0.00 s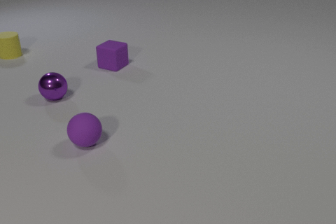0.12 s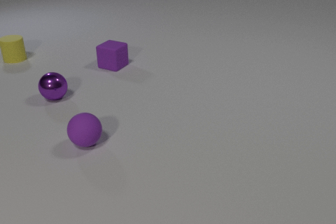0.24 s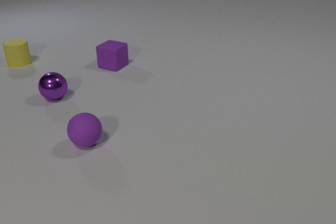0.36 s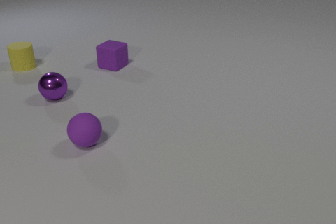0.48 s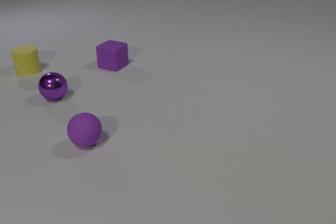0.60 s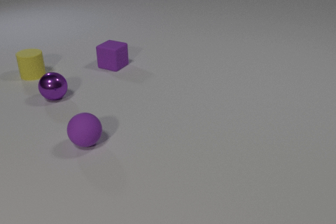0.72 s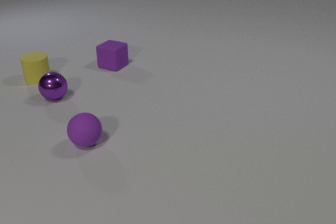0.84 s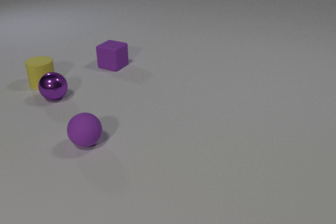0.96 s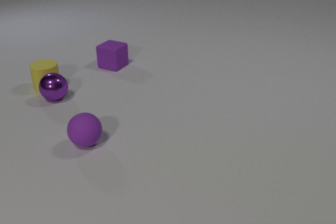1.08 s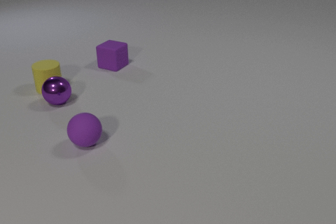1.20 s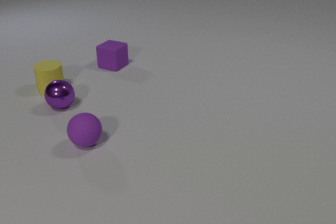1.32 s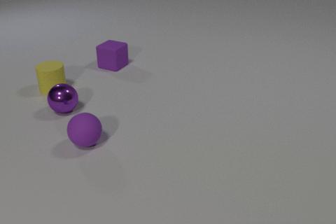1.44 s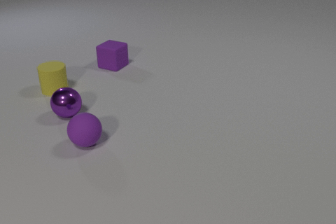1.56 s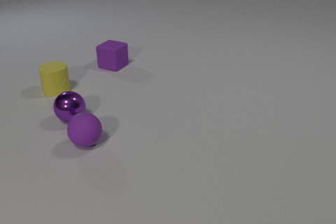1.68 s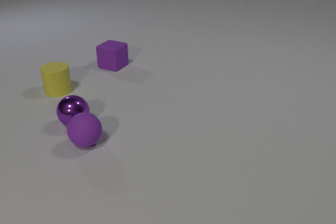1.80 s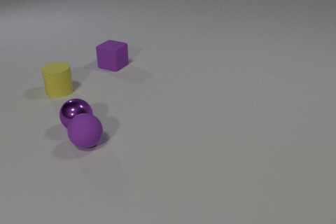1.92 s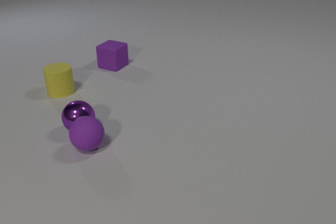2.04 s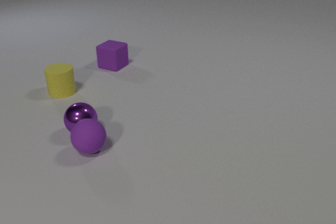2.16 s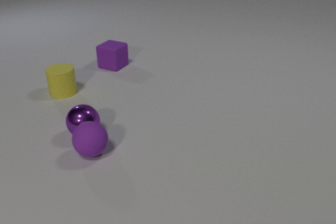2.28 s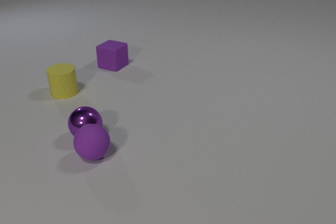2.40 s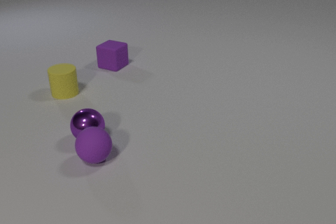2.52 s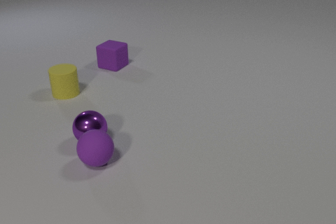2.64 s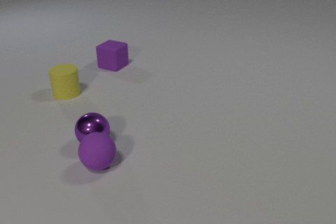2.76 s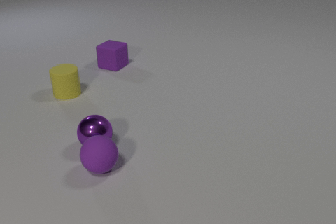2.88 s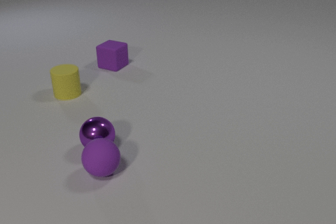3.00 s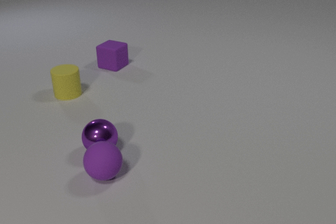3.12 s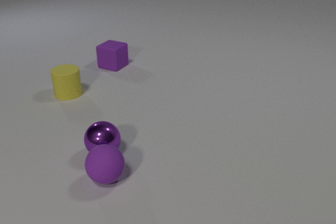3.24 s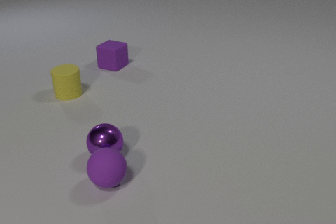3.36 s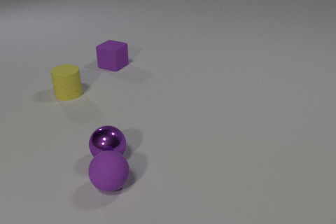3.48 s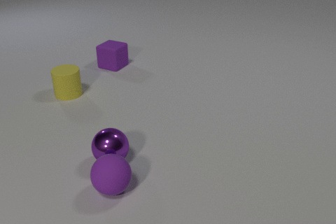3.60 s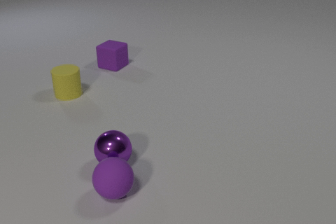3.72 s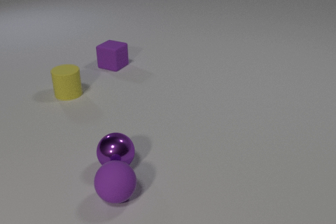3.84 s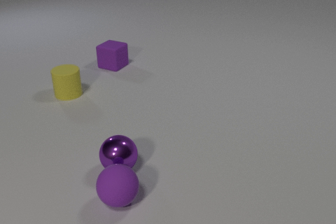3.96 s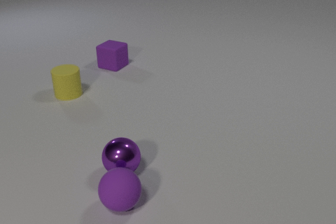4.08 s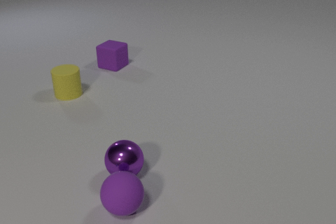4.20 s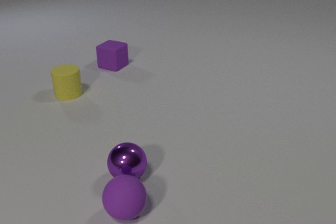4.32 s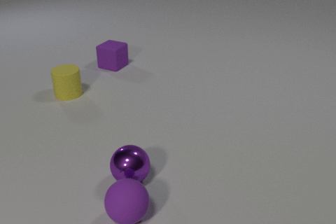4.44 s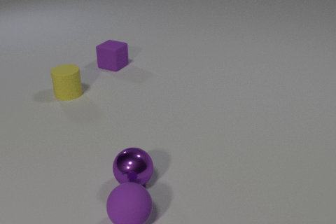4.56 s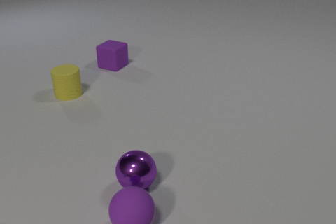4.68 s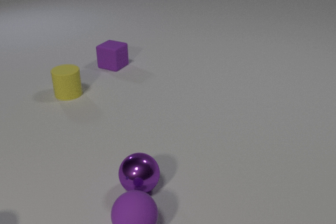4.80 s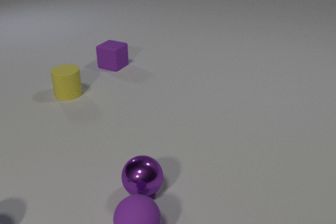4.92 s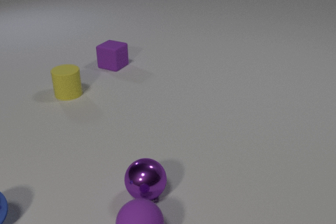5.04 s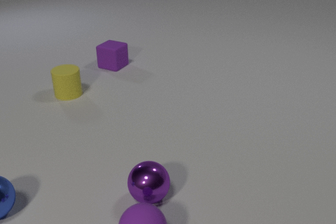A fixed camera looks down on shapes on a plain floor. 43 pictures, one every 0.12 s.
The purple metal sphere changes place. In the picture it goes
toward the camera.
The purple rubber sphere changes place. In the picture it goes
toward the camera.
0.00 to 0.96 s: The yellow rubber cylinder slides toward the camera. The yellow rubber cylinder and the purple metal sphere collide.
0.96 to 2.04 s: The yellow rubber cylinder slides toward the camera and to the right. The purple metal sphere rolls toward the camera. The purple rubber sphere rolls toward the camera. The purple metal sphere and the purple rubber sphere collide.
2.04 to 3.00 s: The yellow rubber cylinder slides to the right and toward the camera. The purple metal sphere rolls toward the camera and to the right. The purple rubber sphere rolls toward the camera.
3.00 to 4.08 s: The purple metal sphere rolls toward the camera and to the right. The purple rubber sphere rolls toward the camera.
4.08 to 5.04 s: The purple metal sphere rolls toward the camera and to the right. The purple rubber sphere rolls toward the camera and to the right. The blue metal sphere comes in at the left edge, rolls away from the camera and to the right.
How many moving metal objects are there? 2.
How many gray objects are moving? 0.
What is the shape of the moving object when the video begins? cylinder.
